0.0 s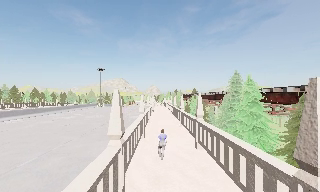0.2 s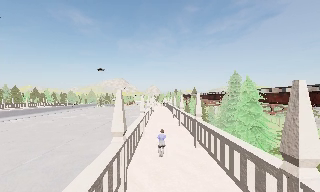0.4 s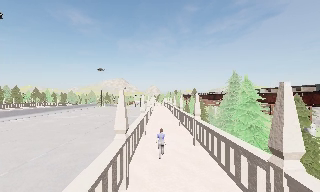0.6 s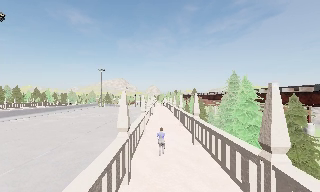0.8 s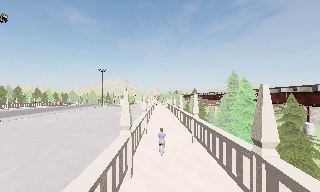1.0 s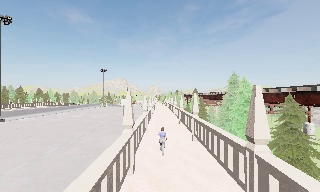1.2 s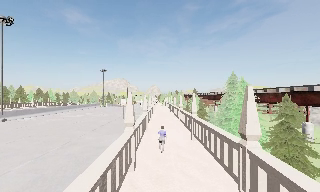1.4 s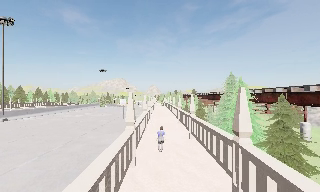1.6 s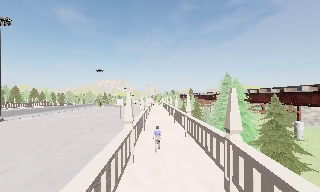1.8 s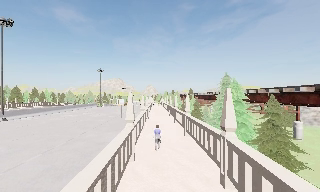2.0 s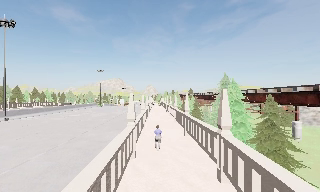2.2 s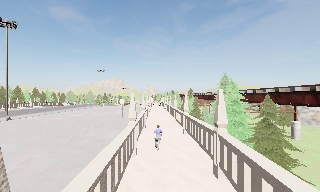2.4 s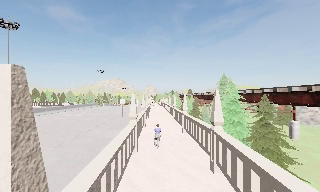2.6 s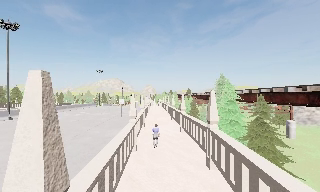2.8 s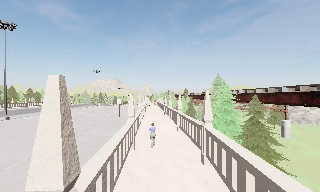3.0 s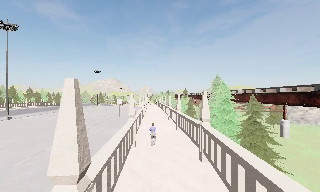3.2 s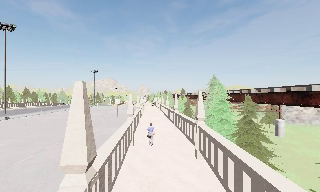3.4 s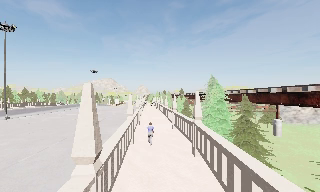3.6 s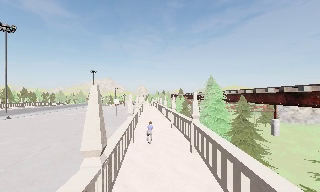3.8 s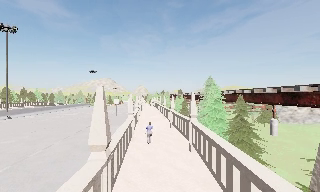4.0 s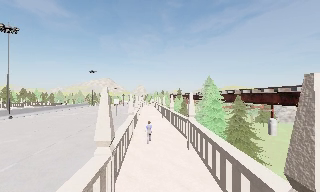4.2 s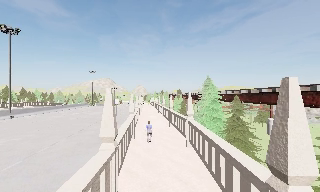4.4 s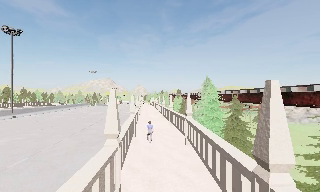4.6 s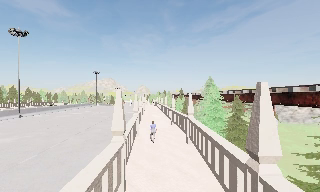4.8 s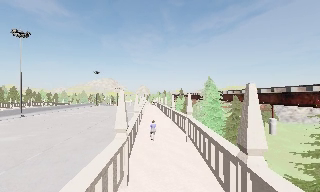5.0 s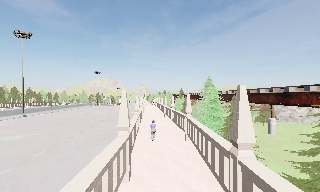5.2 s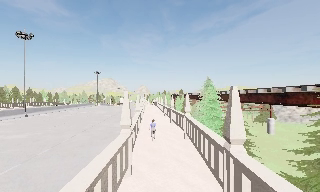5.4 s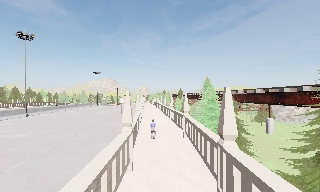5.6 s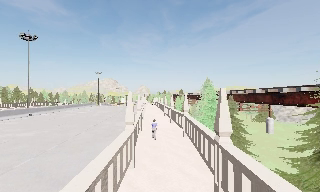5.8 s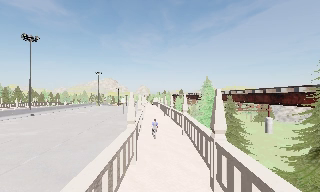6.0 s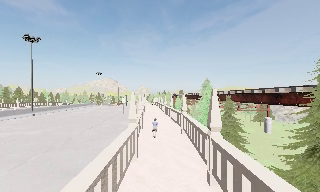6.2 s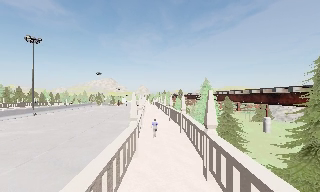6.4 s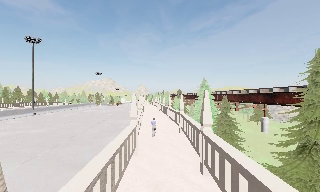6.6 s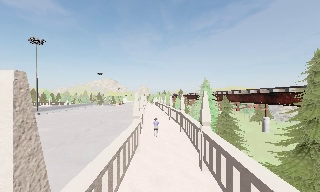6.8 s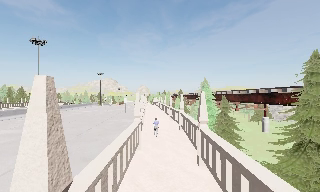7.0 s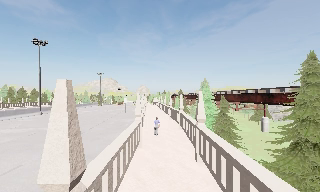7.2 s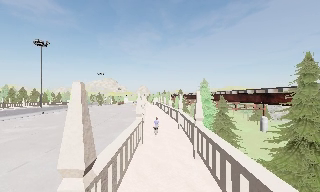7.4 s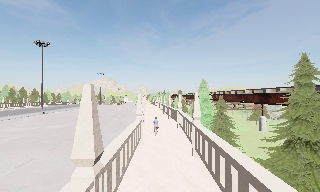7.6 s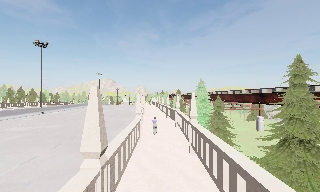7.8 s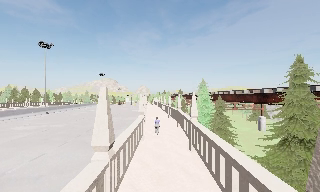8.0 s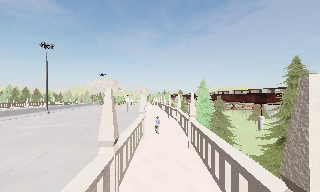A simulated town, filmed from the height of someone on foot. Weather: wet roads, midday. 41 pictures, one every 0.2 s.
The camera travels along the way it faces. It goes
backward.
0.0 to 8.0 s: The camera travels backward, about 12 m, so what stands in front gets smaller.
The film runs backward here.
